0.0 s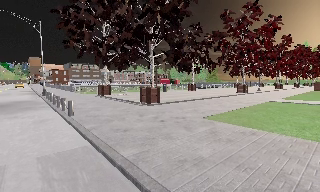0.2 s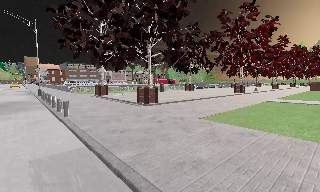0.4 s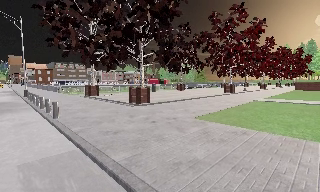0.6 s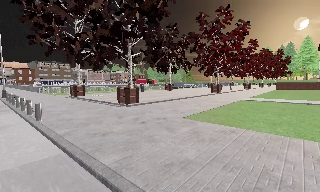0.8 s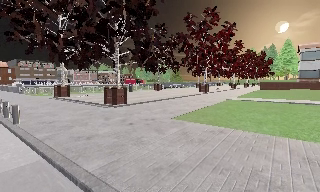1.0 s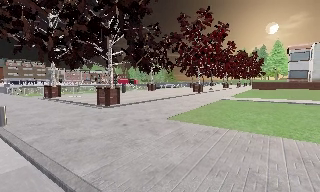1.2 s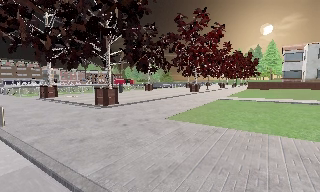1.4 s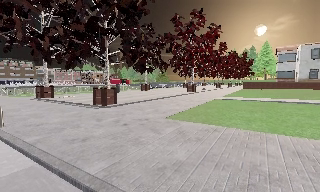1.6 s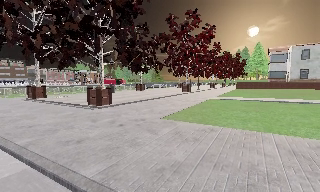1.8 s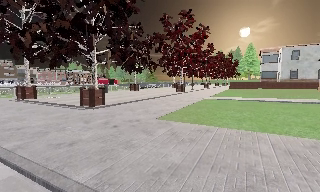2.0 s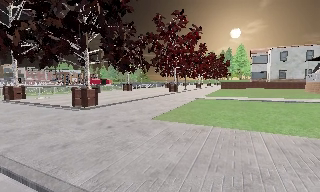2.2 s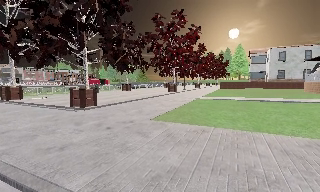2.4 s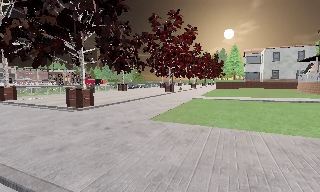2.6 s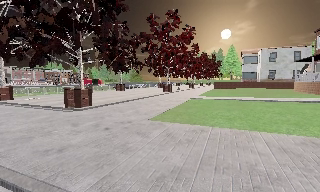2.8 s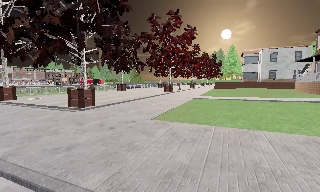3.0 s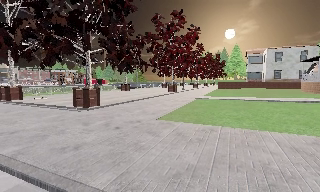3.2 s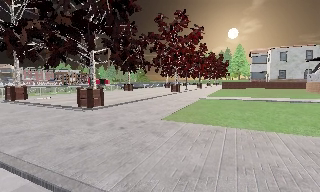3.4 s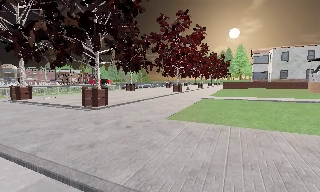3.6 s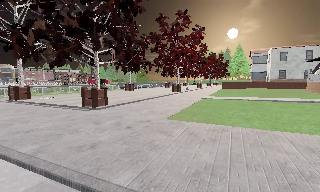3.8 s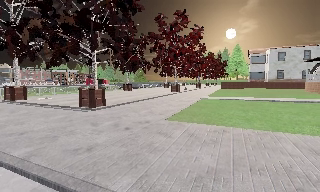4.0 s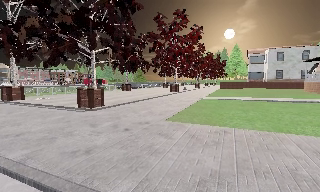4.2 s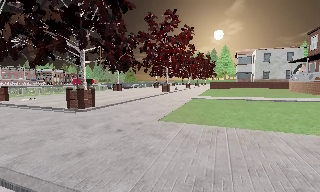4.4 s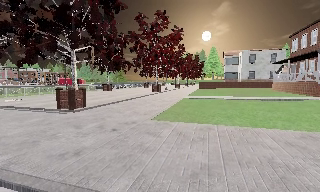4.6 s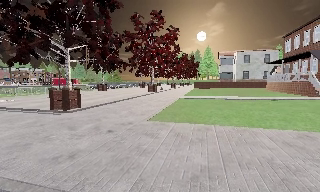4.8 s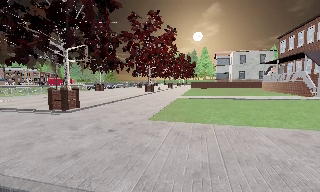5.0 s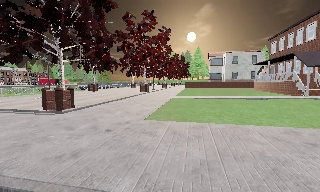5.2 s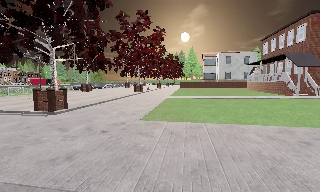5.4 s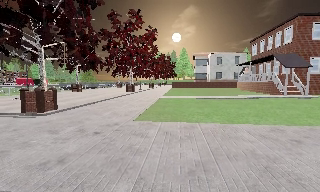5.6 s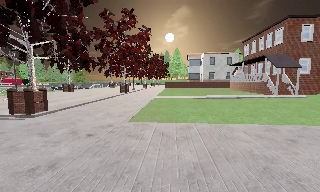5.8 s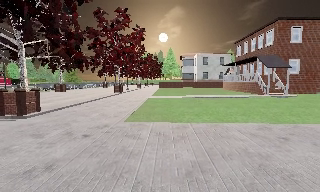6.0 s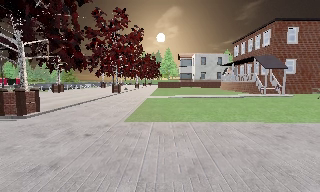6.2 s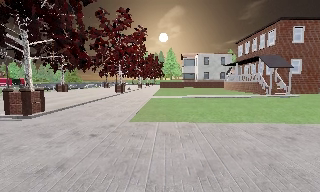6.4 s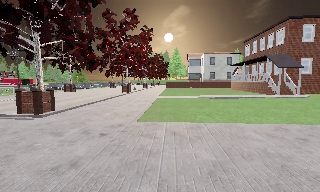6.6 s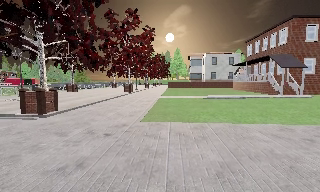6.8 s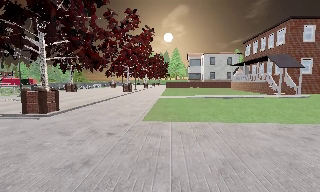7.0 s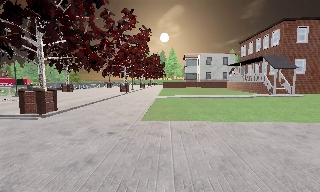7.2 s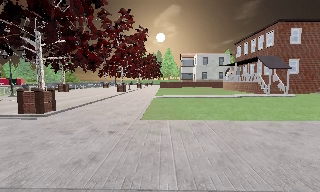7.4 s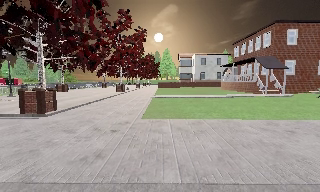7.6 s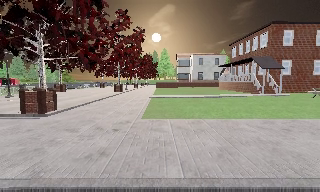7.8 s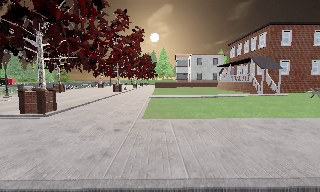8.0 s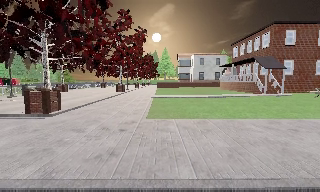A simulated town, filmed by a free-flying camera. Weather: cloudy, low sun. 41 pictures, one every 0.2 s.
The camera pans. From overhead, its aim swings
clockwise.
The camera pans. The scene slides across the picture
to the left.
0.0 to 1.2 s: The camera pans to its right, which is clockwise from overhead, by about 15 degrees.
1.2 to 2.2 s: The camera shifts only a little, or ends up much as it began.
2.2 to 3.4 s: The camera travels to its left, about 0.5 m, so close, fixed things drift to the right.
3.4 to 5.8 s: The scene slides to the left, as the camera pans about 25 degrees to its right. It travels to its left, about 1 m.
5.8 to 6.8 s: The camera shifts only a little, or ends up much as it began.
6.8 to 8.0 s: The camera travels to its left, about 0.5 m.
The film runs forward here.
